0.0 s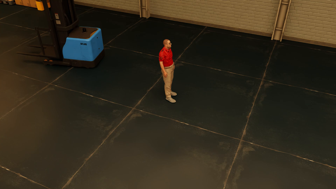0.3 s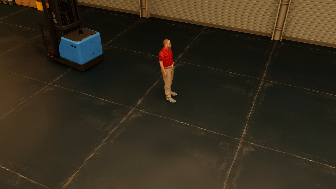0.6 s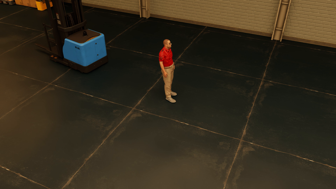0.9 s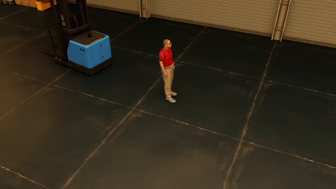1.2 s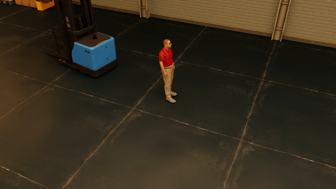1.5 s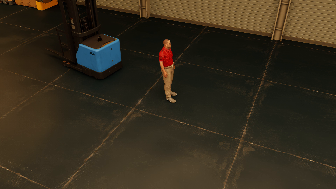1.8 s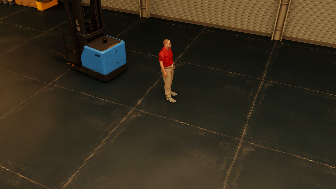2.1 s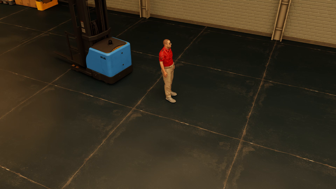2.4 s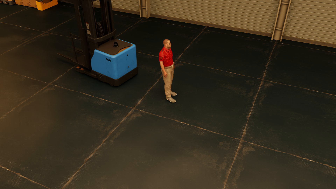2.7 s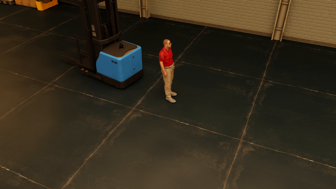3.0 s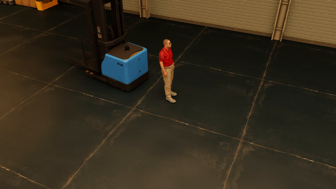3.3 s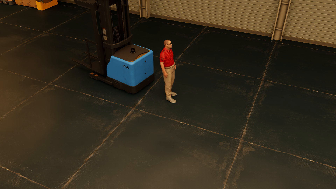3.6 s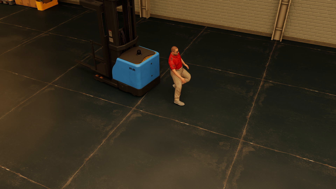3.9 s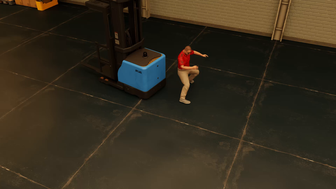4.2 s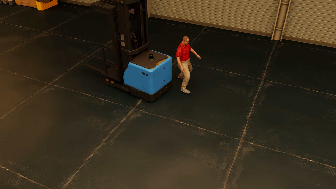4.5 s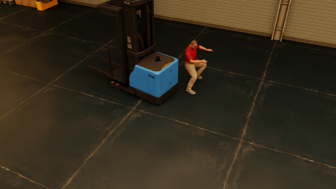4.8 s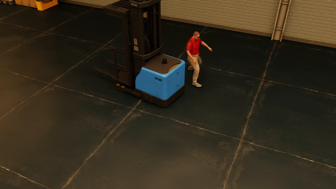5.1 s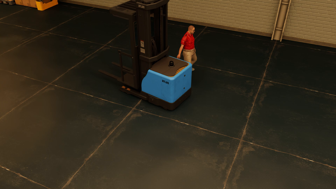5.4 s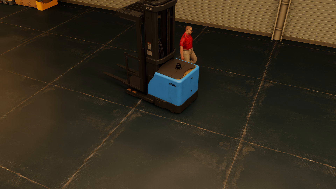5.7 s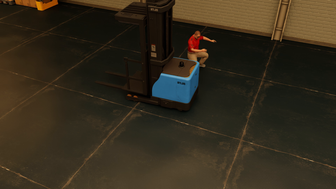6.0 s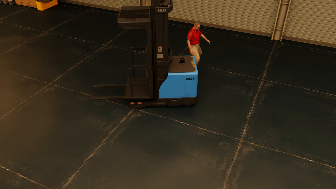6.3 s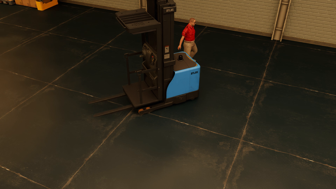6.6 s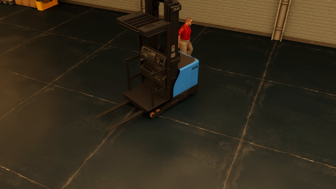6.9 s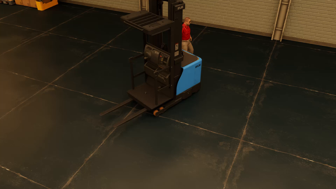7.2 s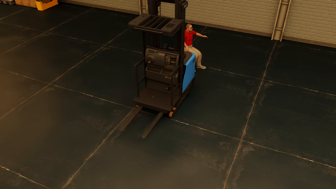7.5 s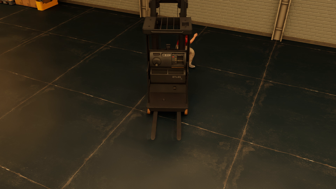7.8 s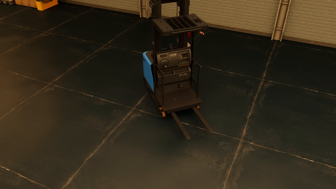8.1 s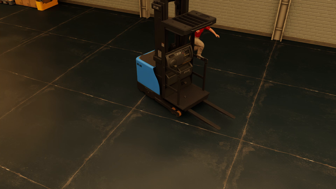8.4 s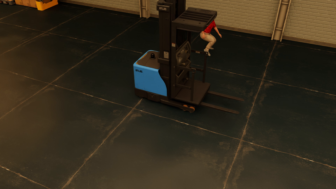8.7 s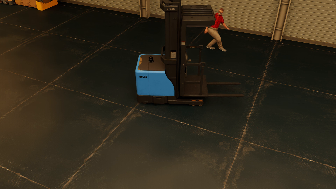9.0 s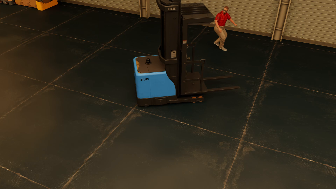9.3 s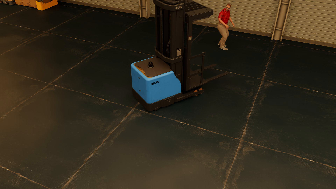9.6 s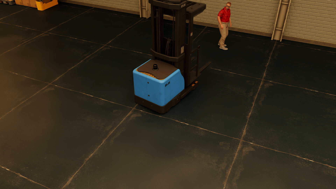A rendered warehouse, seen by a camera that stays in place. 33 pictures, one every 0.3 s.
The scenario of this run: Near miss between a forklift and a person.
